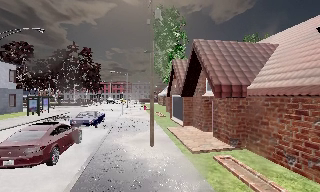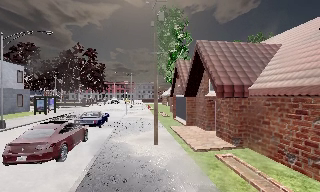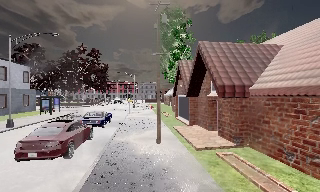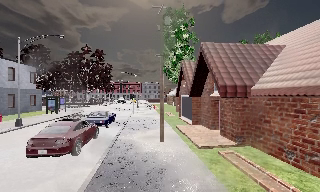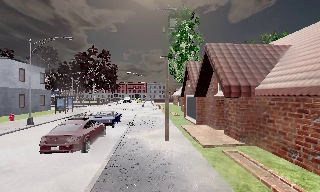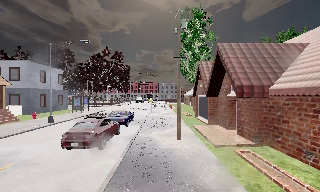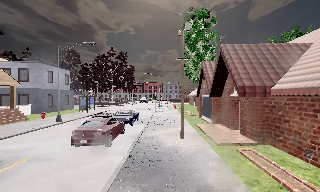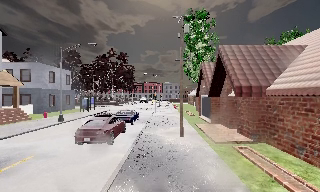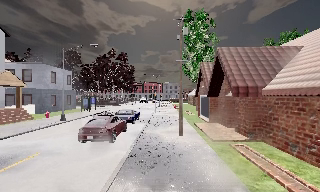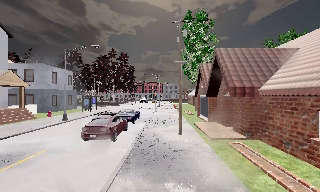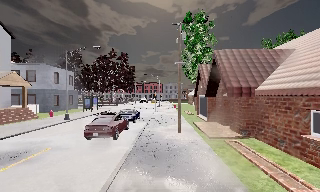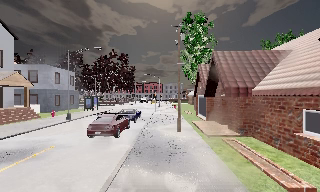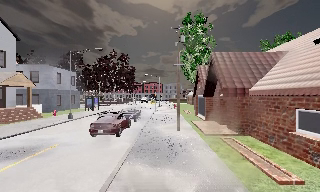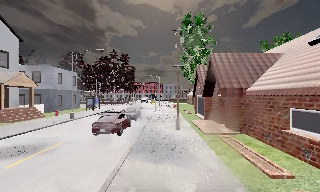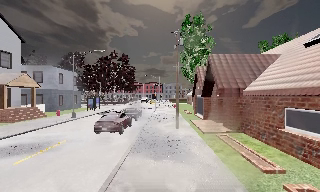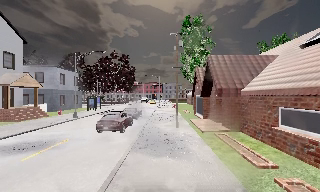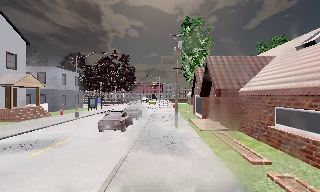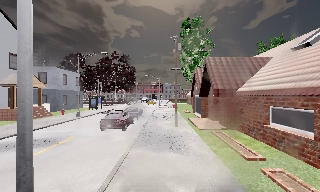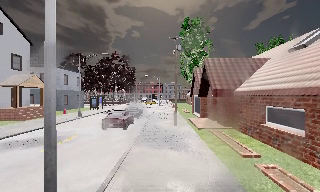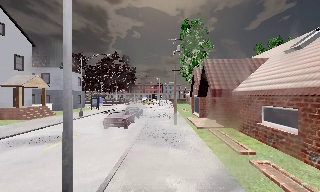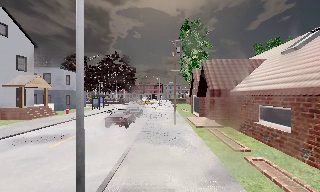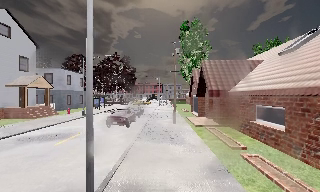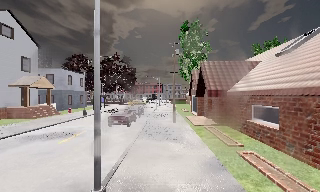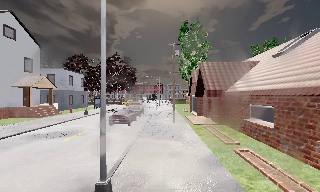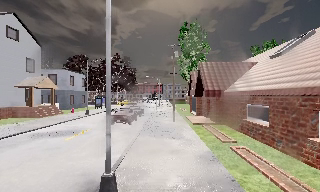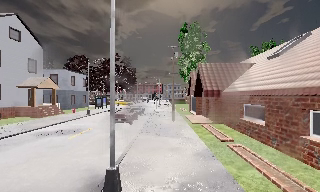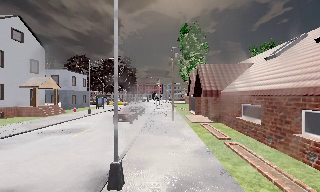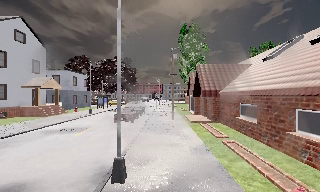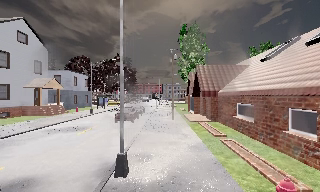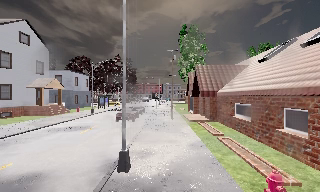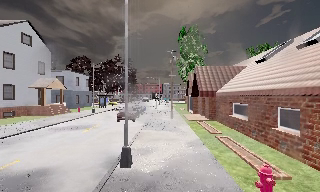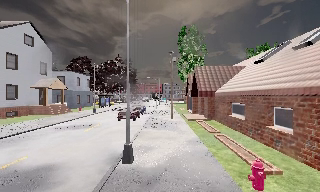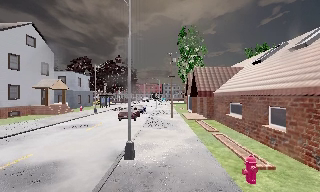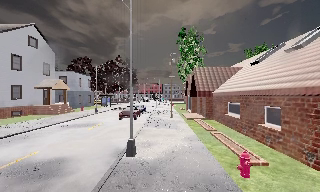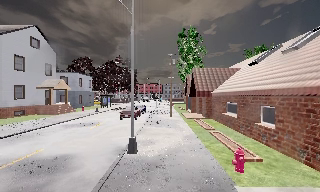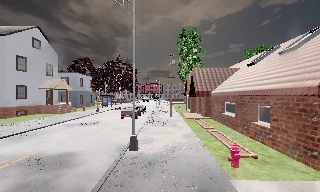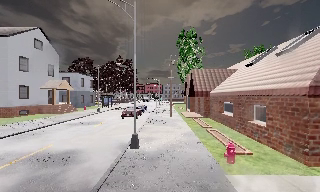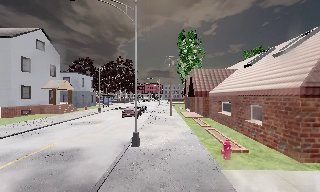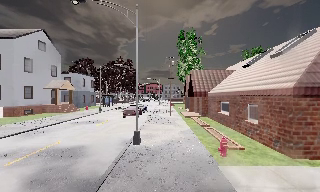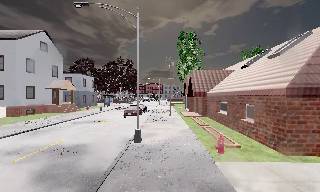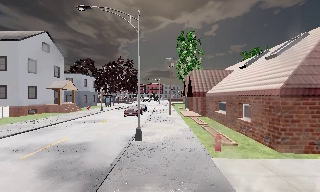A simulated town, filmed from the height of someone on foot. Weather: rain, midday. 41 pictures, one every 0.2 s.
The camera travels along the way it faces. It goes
backward.
0.0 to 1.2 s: The camera pans to its left, which is counterclockwise from overhead, by about 10 degrees. It travels backward, about 1.5 m, so what stands in front gets smaller.
1.2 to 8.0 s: The camera travels backward, about 11 m, so what stands in front gets smaller.
The film runs backward here.
